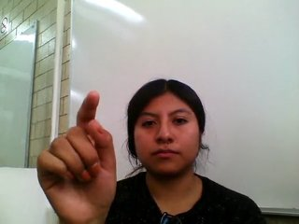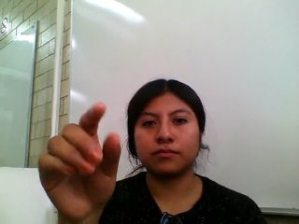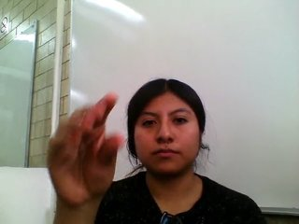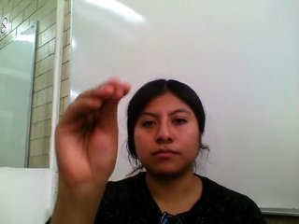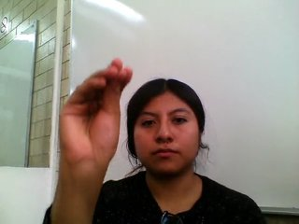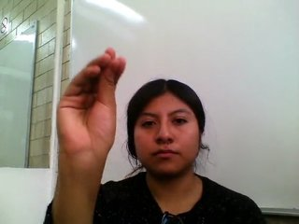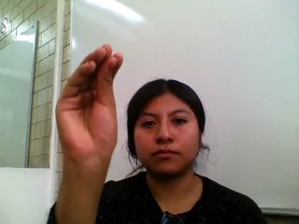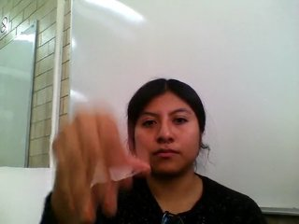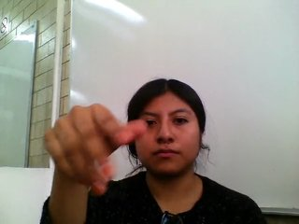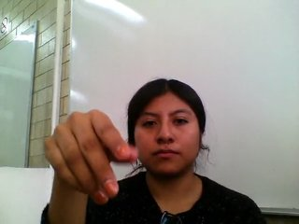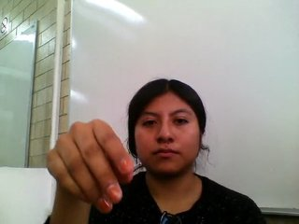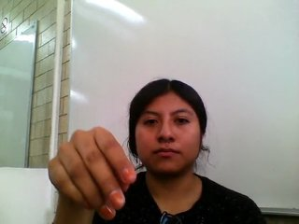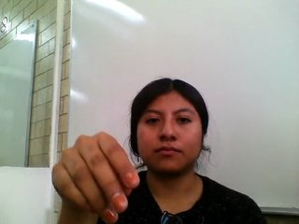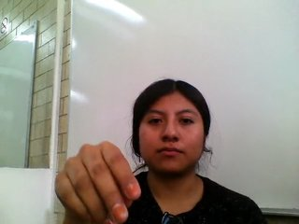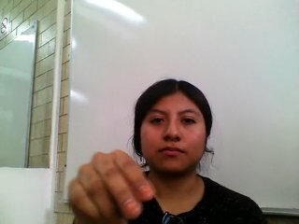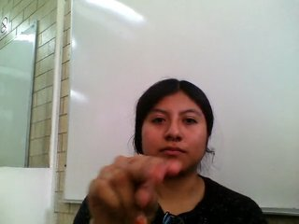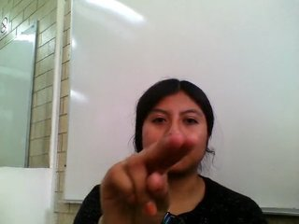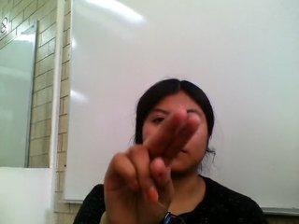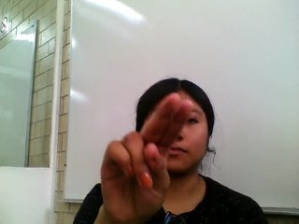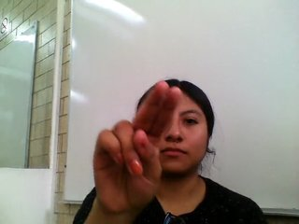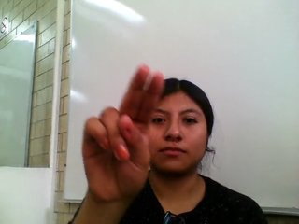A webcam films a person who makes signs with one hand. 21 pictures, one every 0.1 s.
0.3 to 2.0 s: On the screen the hand sweeps downward. The name of the sign: Throw down.
